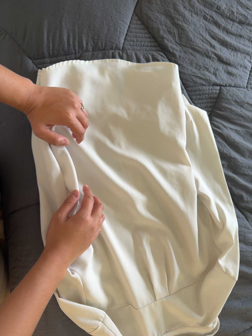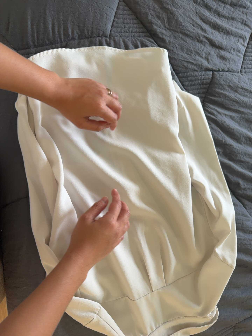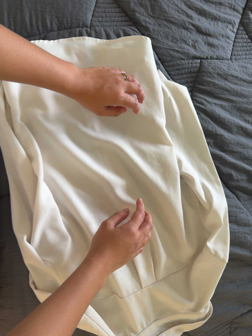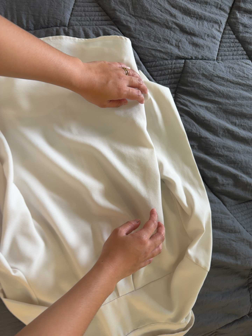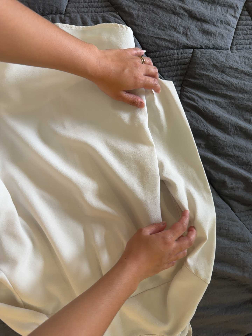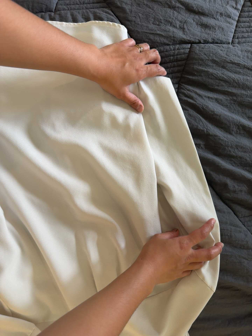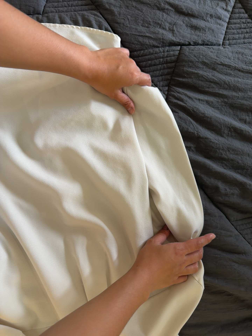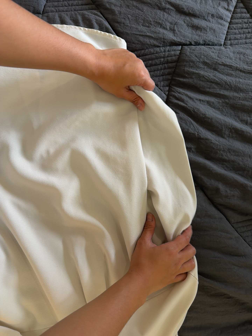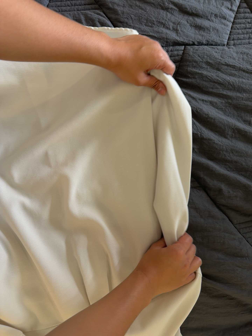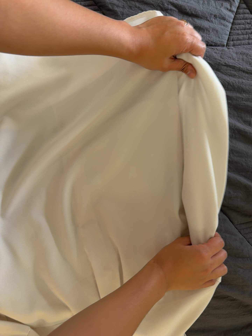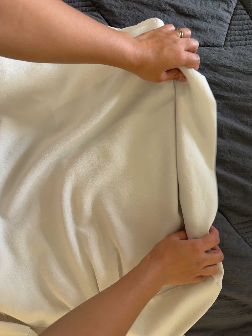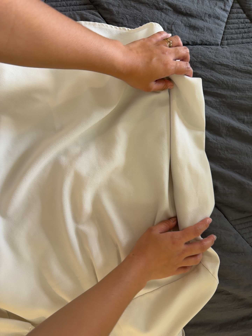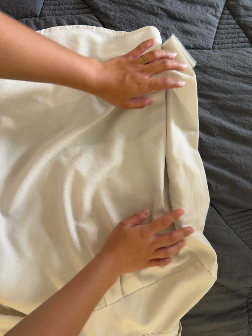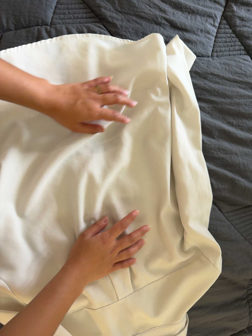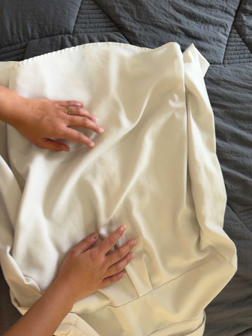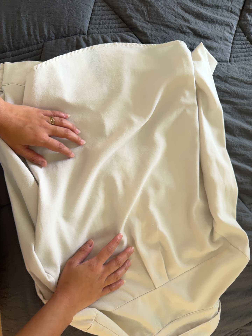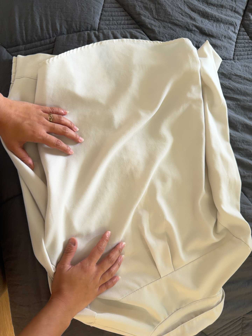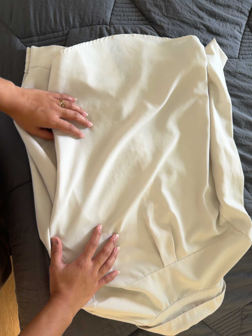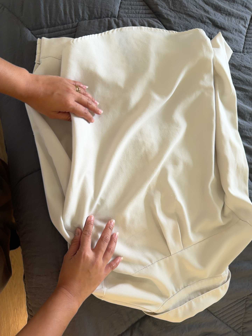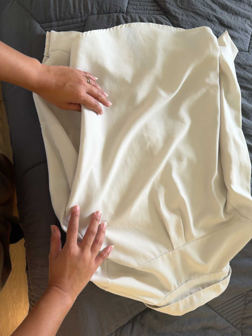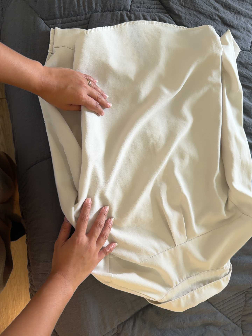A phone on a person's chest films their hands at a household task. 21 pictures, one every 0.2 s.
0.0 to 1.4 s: The camera pans to its left by about 10 degrees. It travels to its right and forward, about 24 cm.
1.4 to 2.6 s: The camera travels to its left, about 7 cm.
2.6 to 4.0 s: The camera travels to its left, toward the bottom of its view and backward, about 22 cm, so close, fixed things drift to the right.
The film runs forward here.
